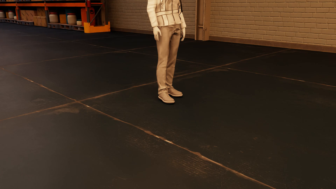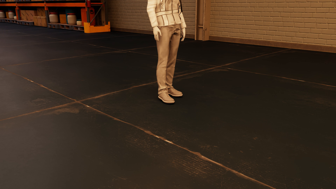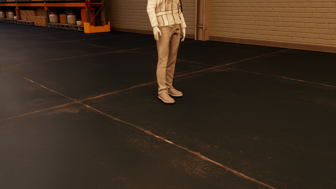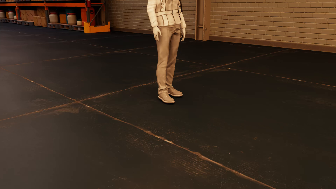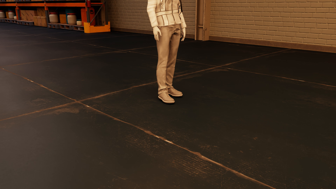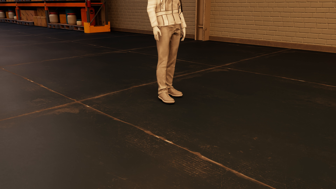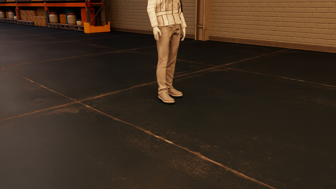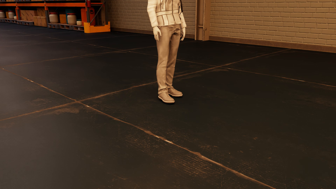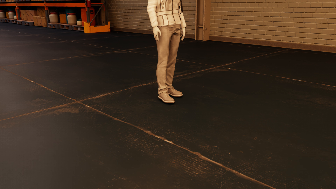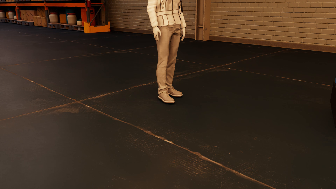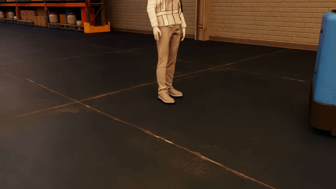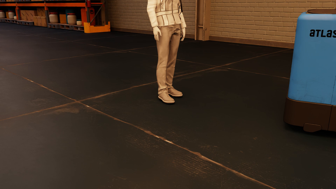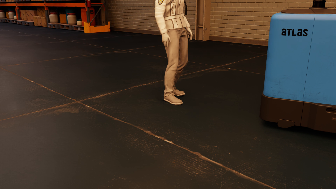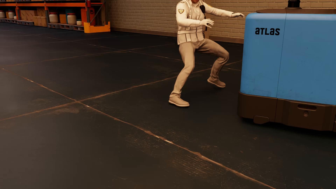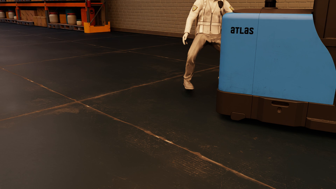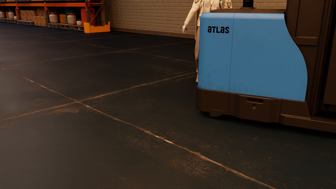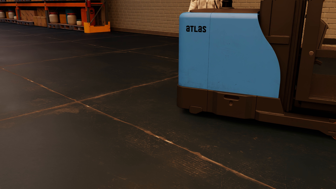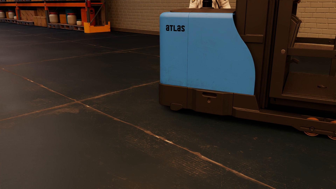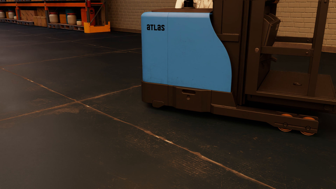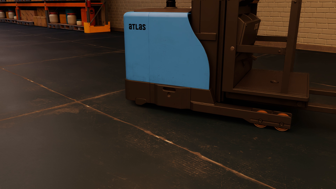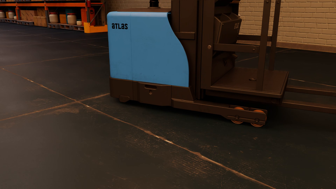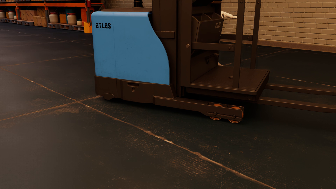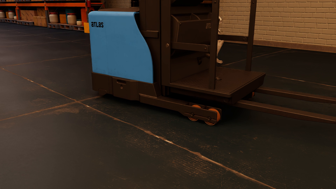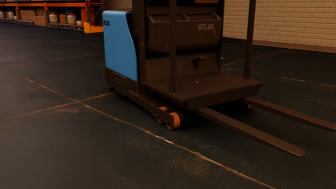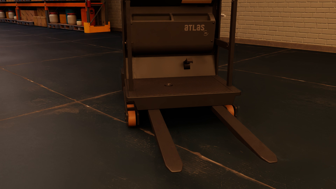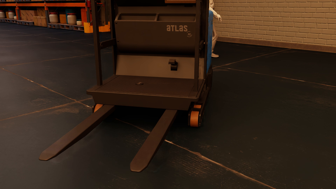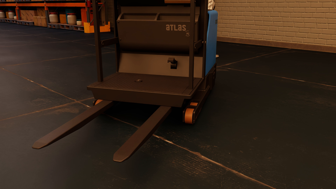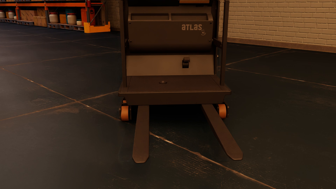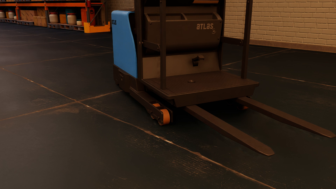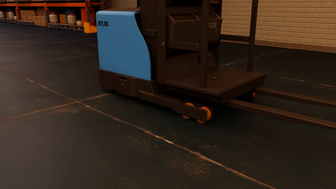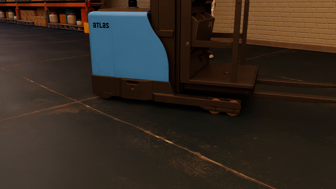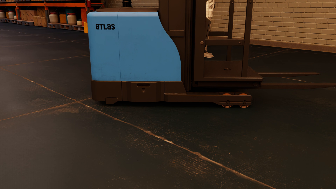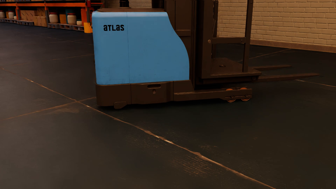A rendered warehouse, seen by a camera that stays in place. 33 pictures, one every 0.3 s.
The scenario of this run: Near miss between a forklift and a person.
